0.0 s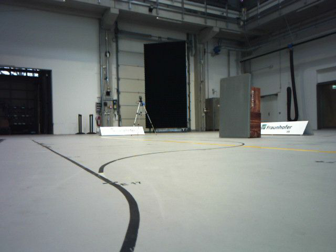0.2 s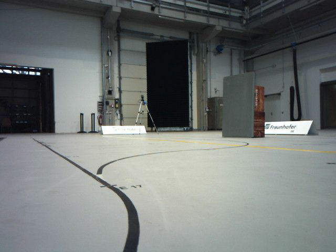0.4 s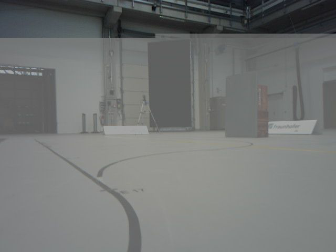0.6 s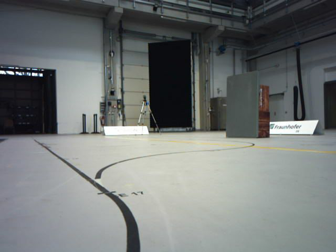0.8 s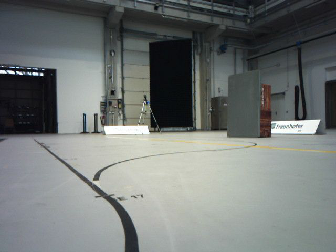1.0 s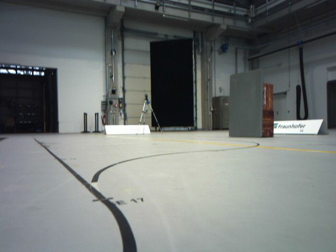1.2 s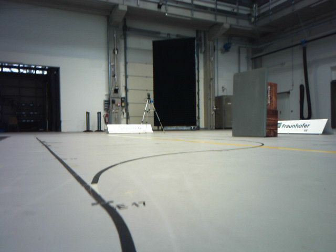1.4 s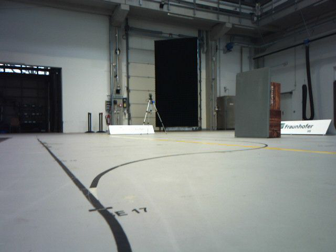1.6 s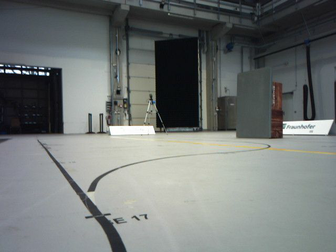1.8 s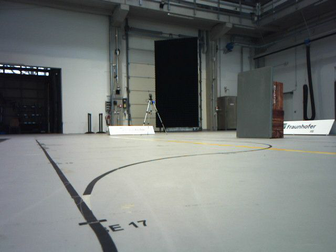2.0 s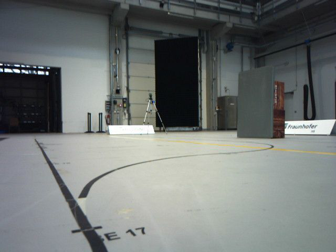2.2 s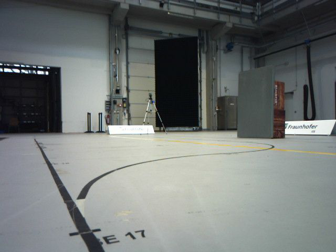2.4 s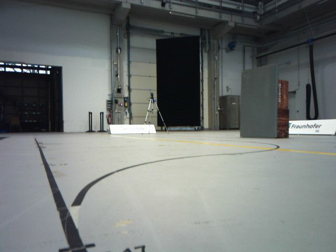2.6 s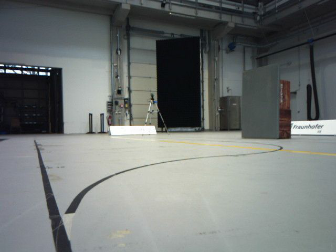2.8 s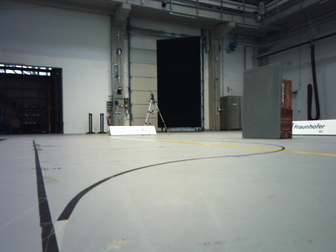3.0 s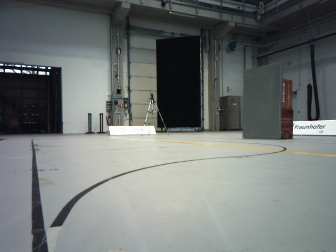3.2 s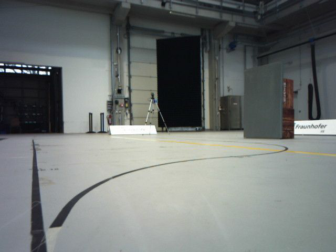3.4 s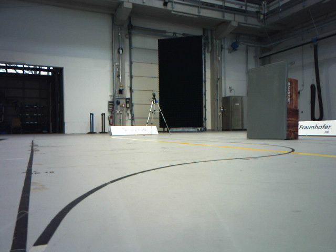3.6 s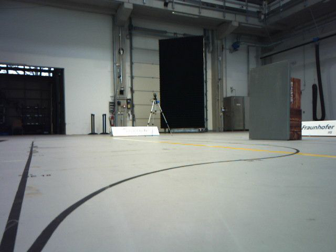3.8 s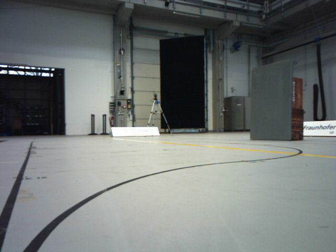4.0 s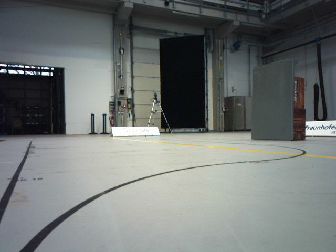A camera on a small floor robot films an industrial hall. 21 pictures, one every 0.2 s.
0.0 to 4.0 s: The camera travels forward, about 0.8 m, so what stands in front looms larger.
The film runs forward here.
